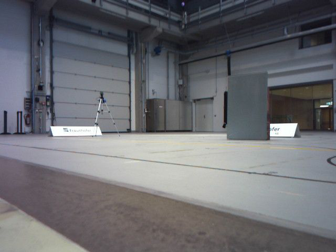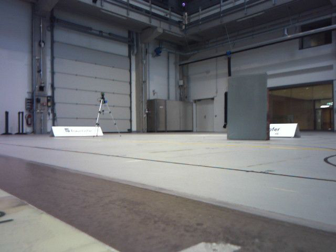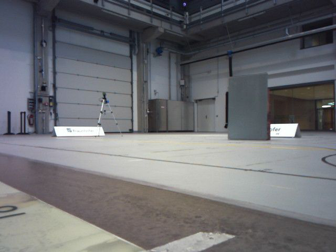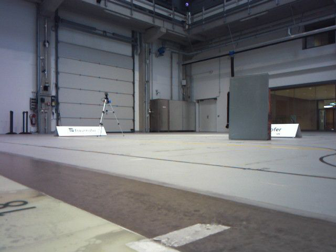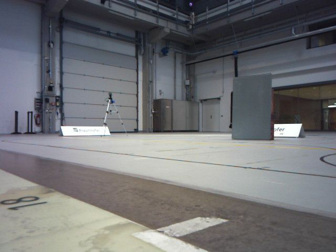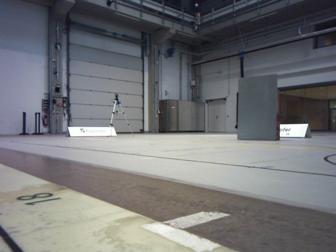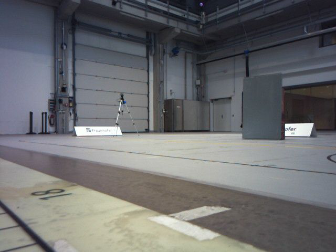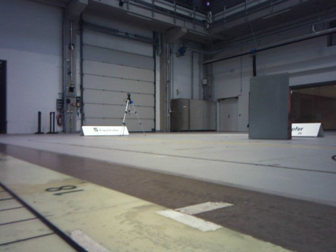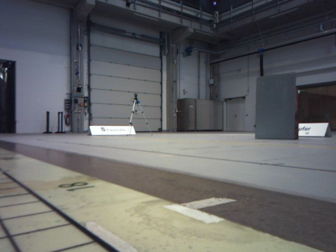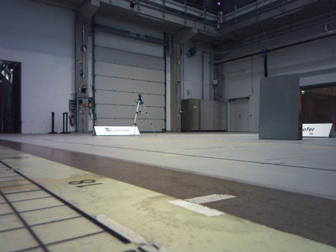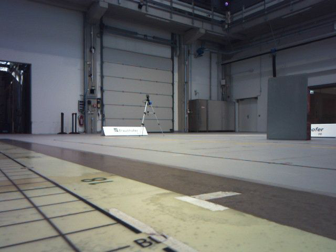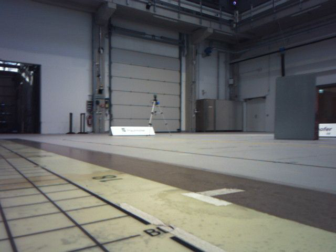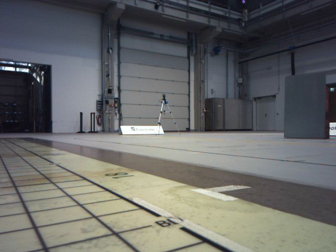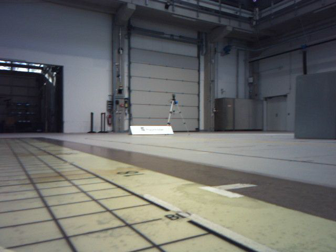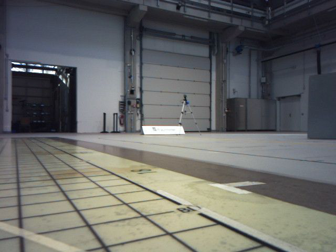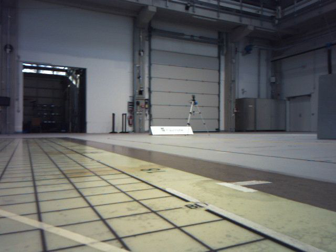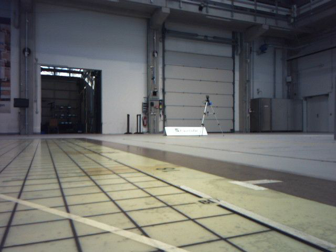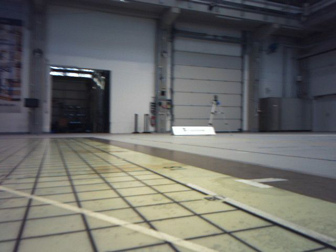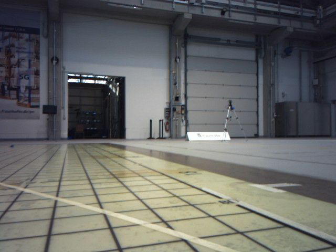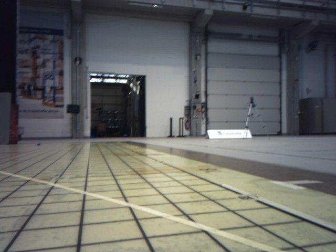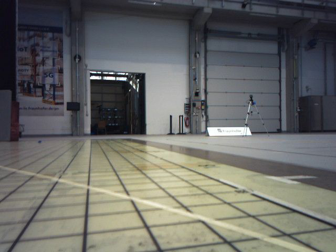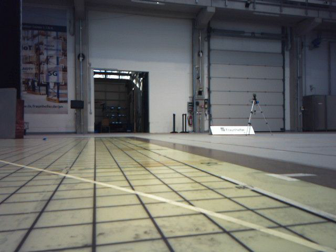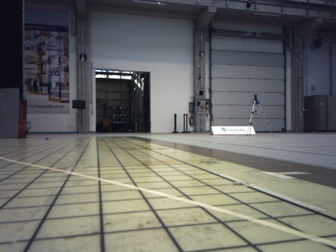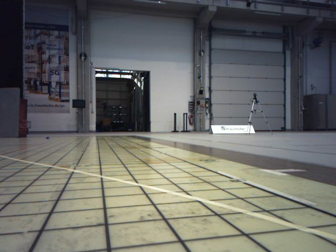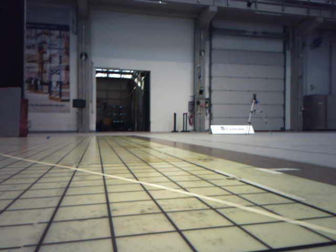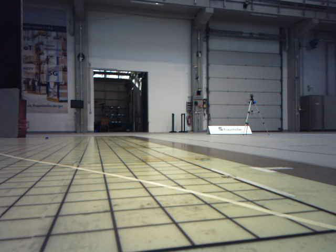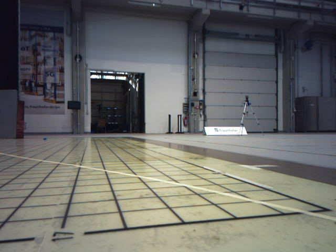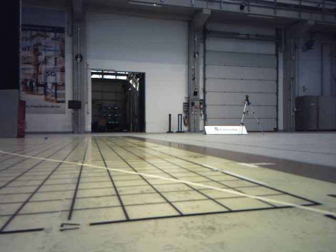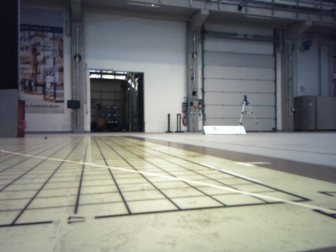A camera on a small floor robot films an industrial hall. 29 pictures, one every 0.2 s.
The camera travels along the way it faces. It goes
backward.
0.0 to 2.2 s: The camera travels backward, about 0.4 m, so what stands in front gets smaller.
2.2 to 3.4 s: The scene slides to the right, as the camera pans about 10 degrees to its left. It travels backward, about 0.2 m, so what stands in front gets smaller.
3.4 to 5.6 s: The camera travels backward, about 0.4 m, so what stands in front gets smaller.
The film runs backward here.
